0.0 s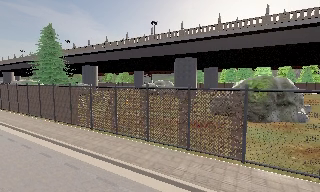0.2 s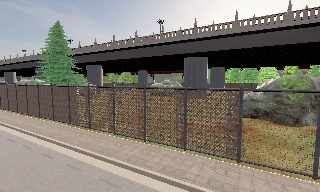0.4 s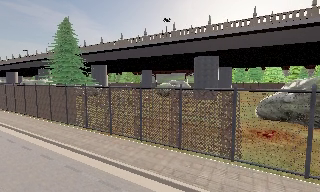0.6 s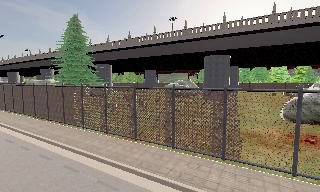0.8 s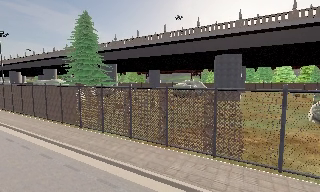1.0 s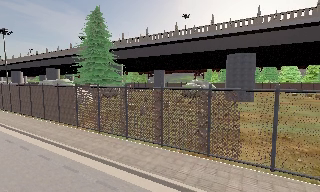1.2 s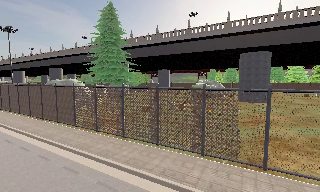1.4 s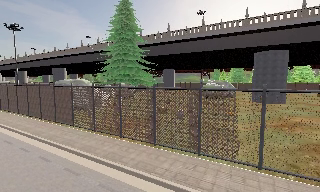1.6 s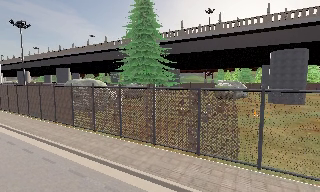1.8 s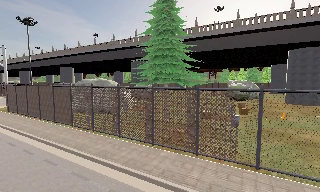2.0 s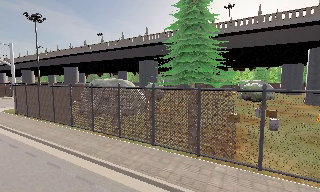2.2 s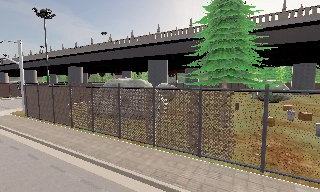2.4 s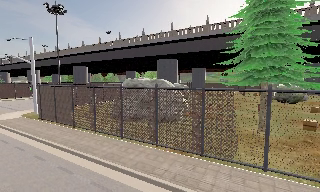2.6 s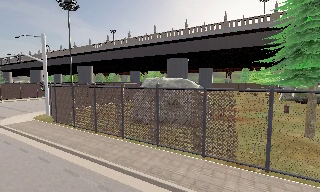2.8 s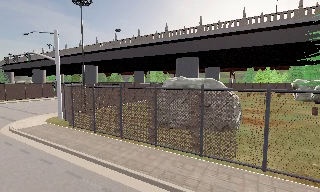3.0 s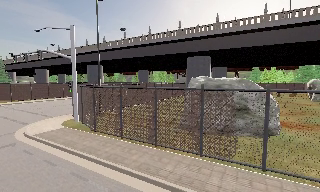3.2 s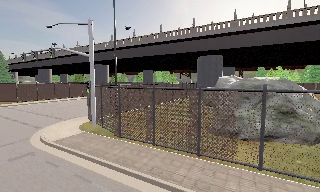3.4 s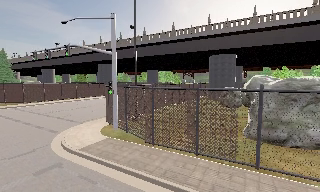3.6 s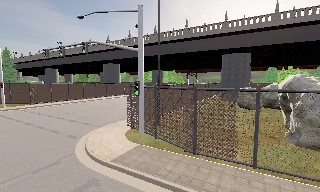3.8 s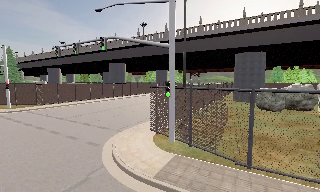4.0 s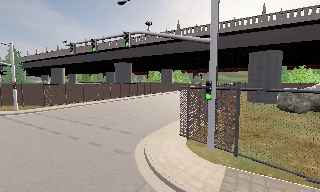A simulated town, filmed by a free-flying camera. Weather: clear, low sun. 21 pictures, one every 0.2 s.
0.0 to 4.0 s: The camera travels to its left and forward, about 45 m, so close, fixed things drift to the right.
The film runs forward here.
